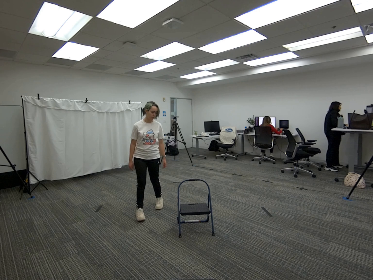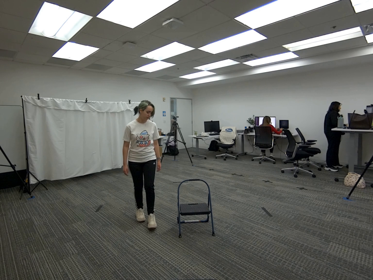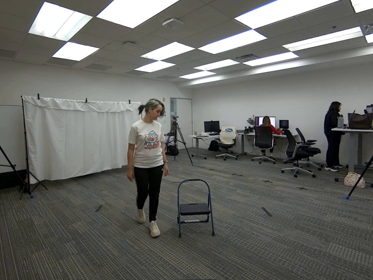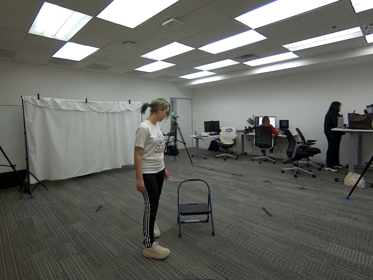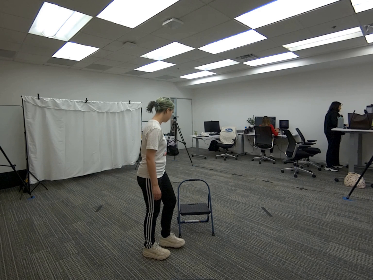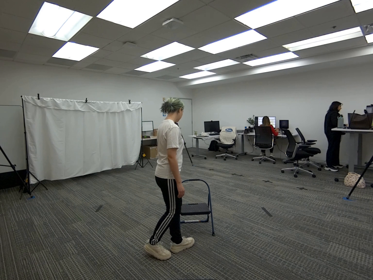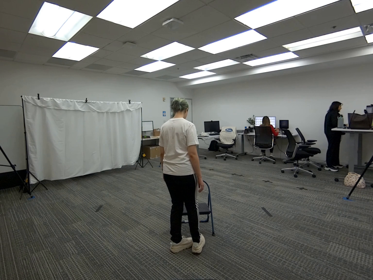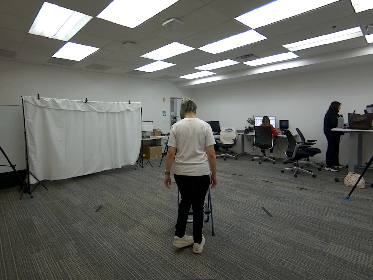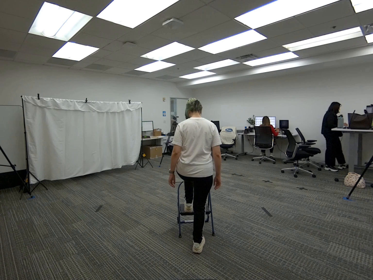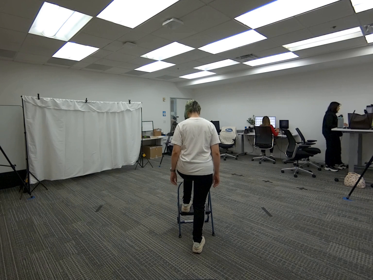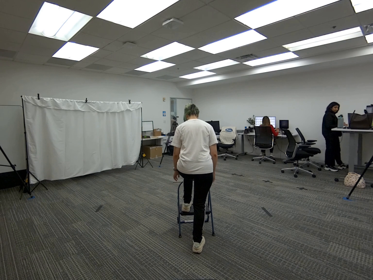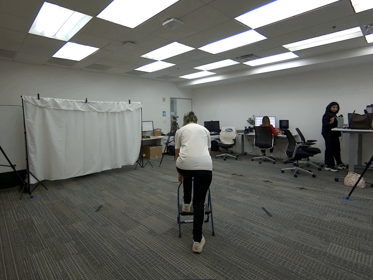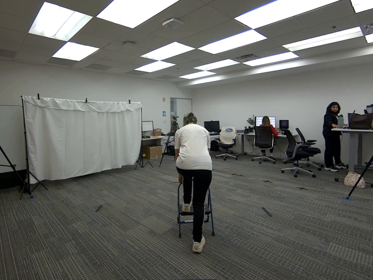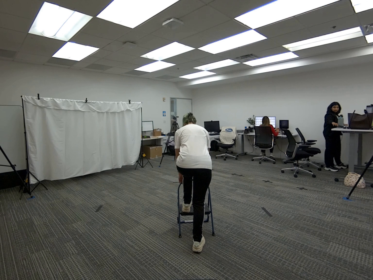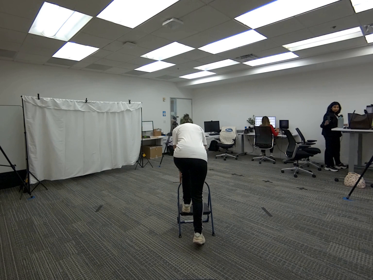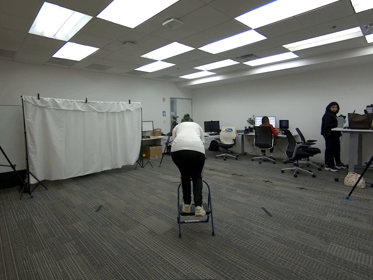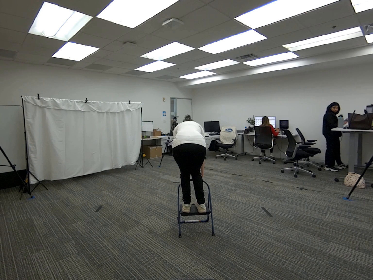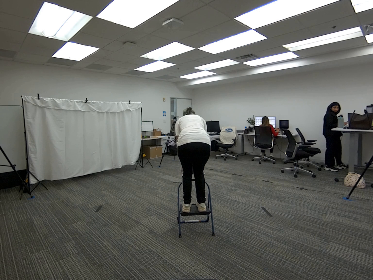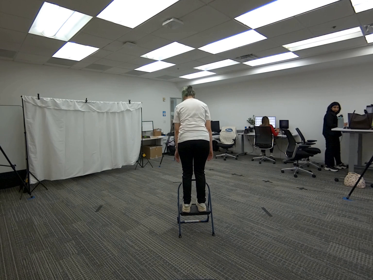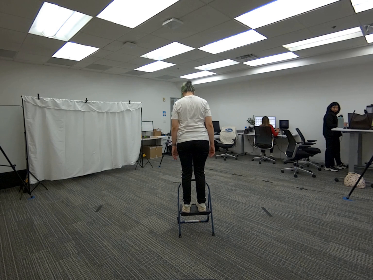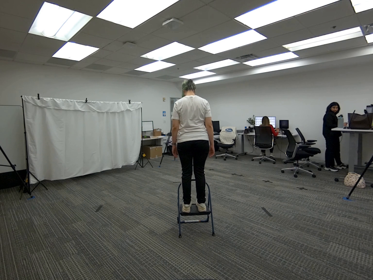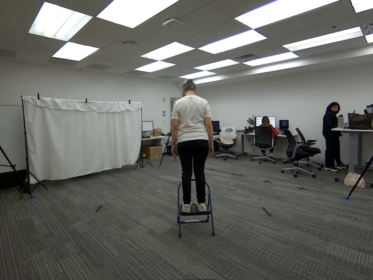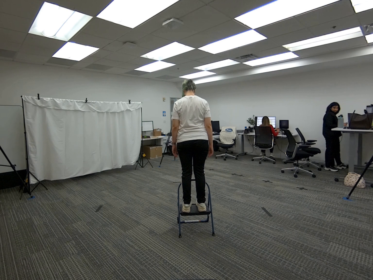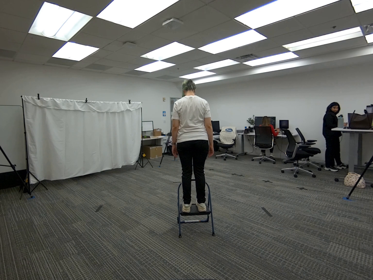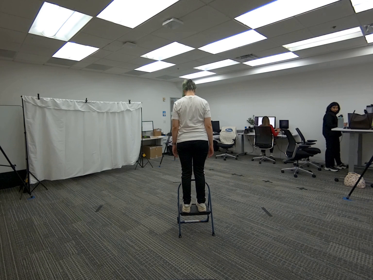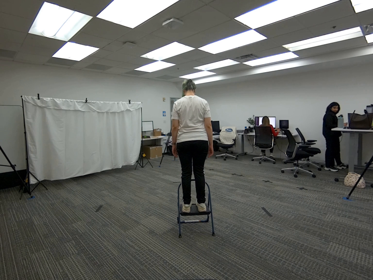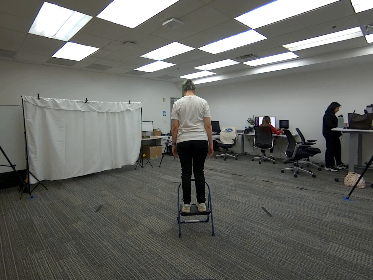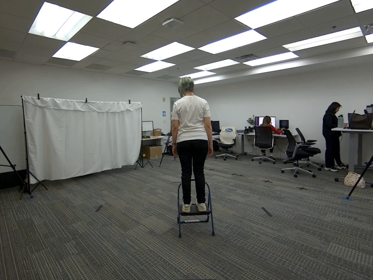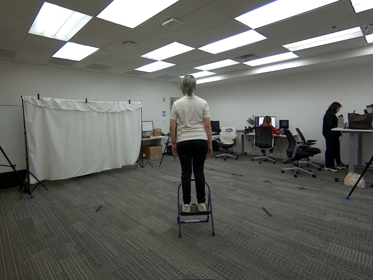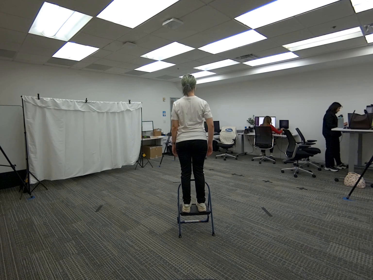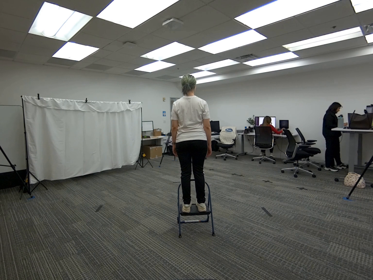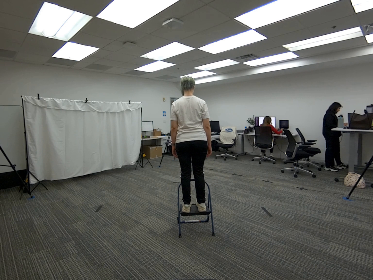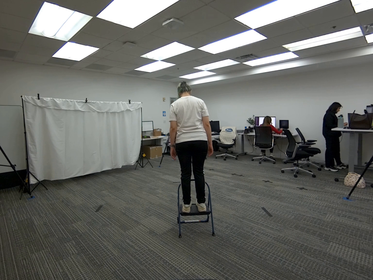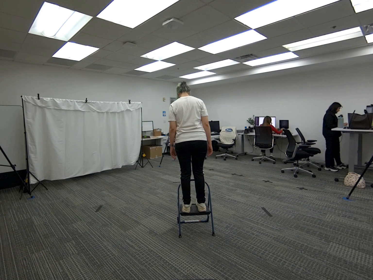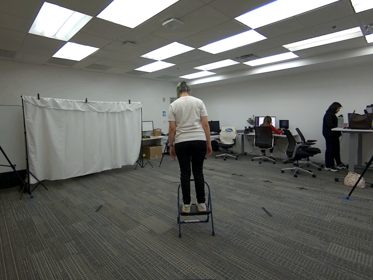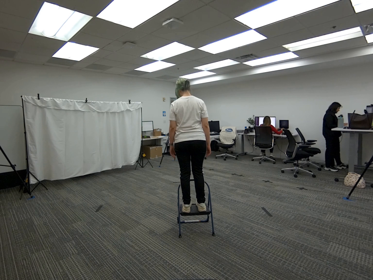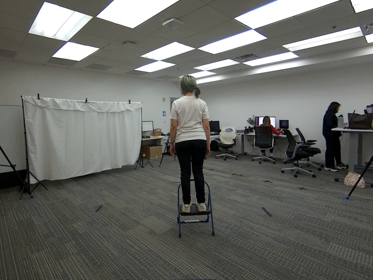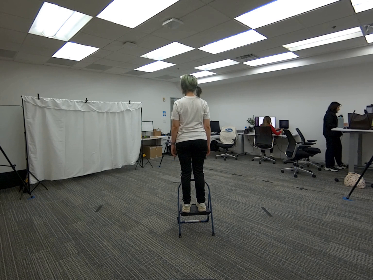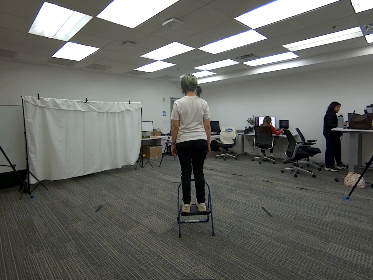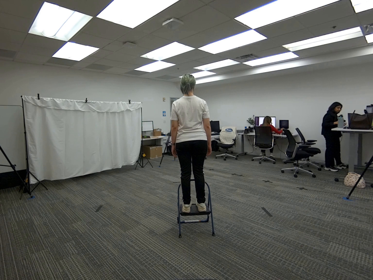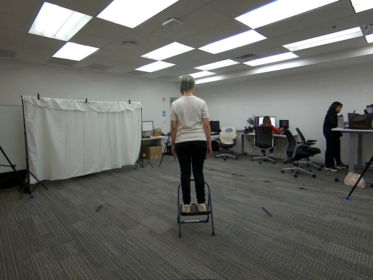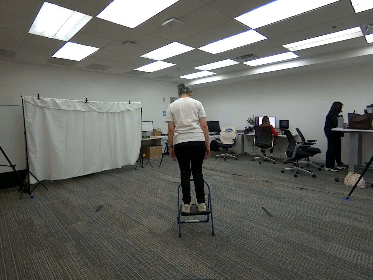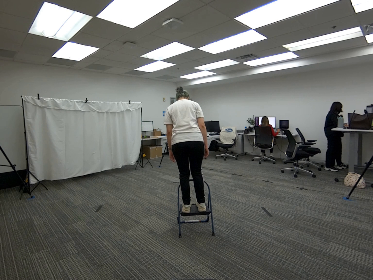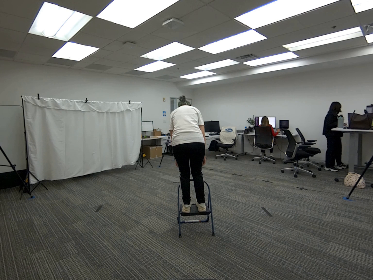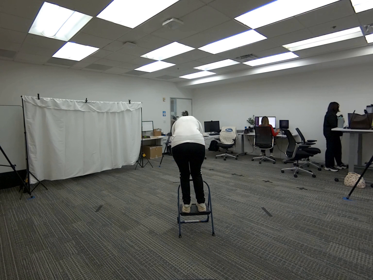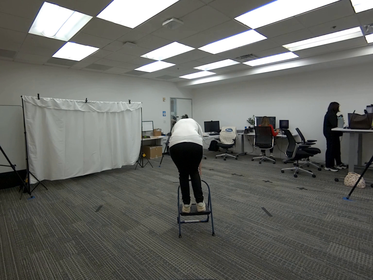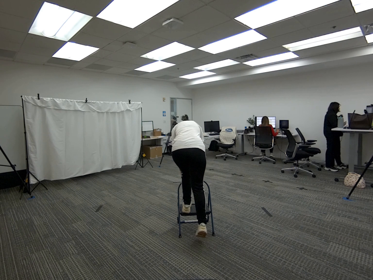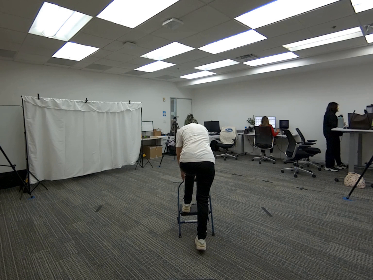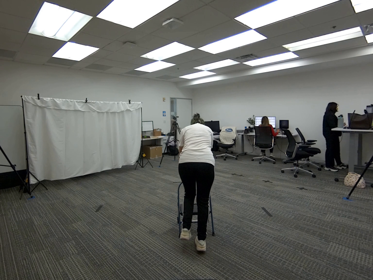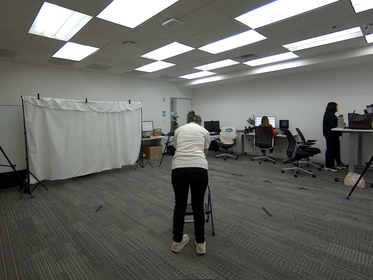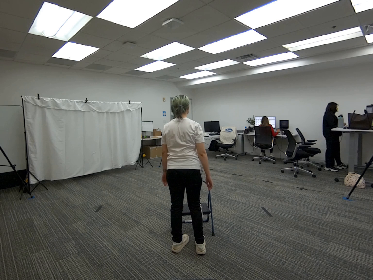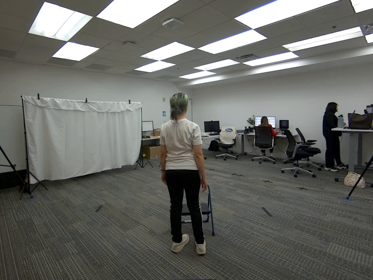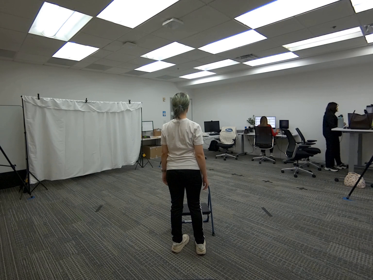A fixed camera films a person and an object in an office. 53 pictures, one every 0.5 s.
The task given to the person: Walk over to the step ladder and step onto the step ladder using both feet.
